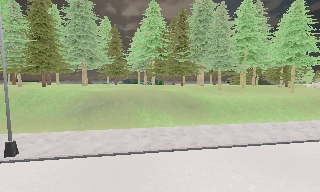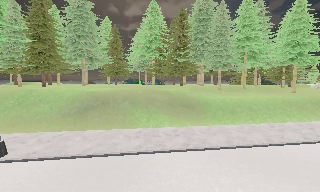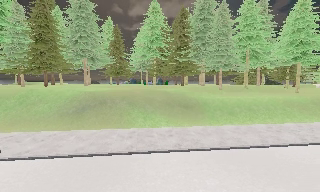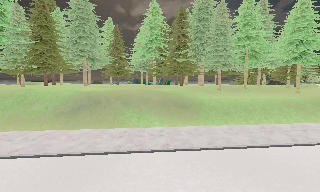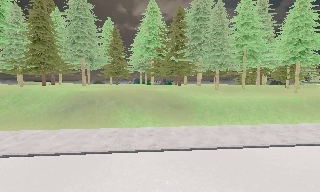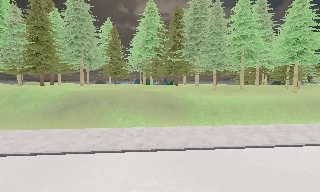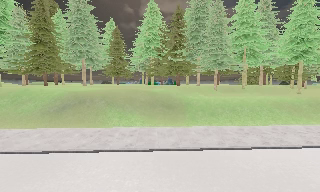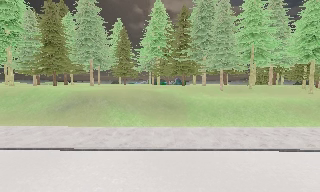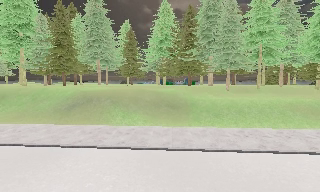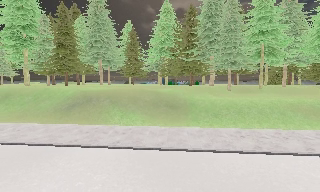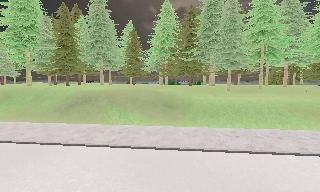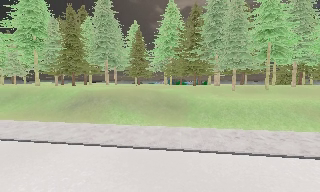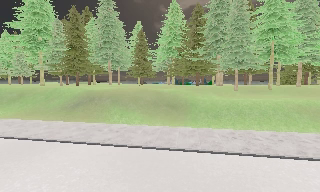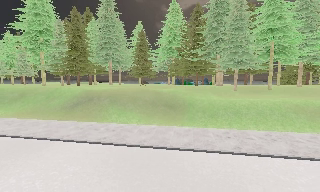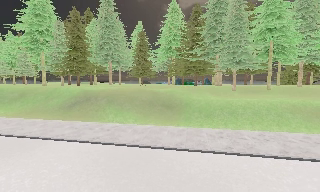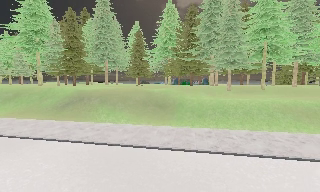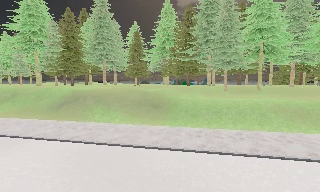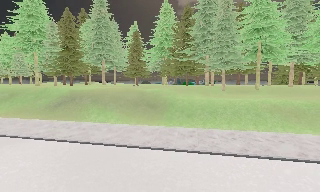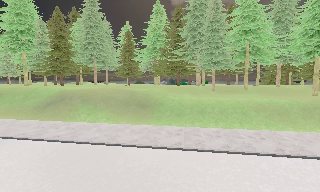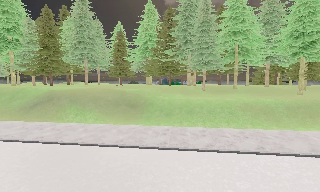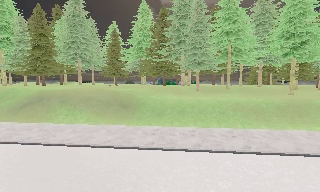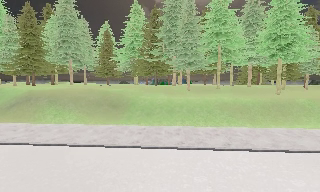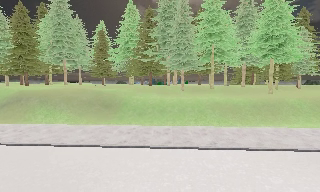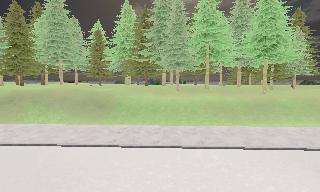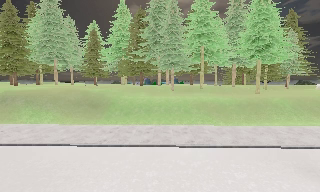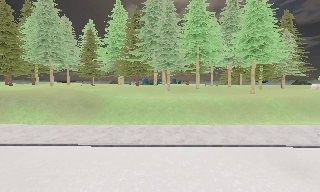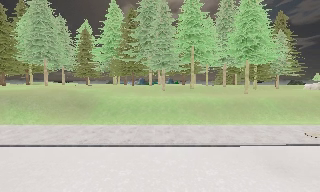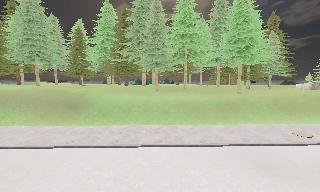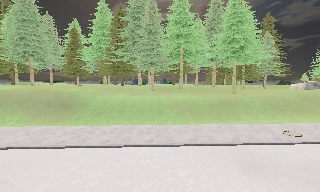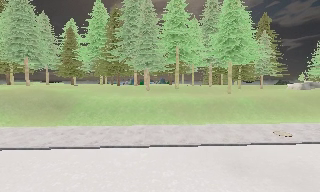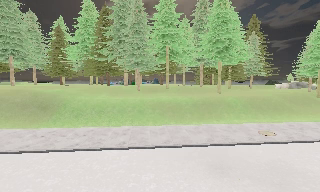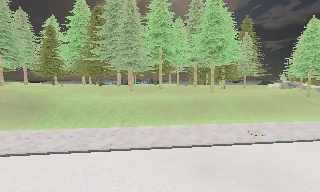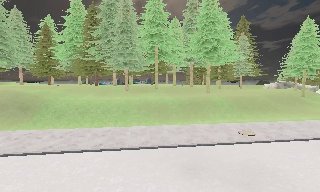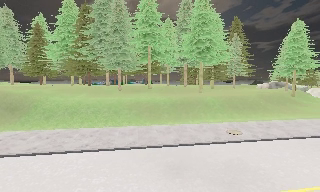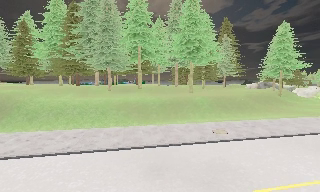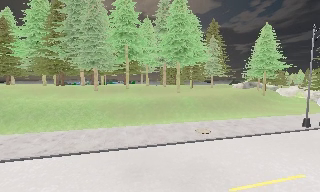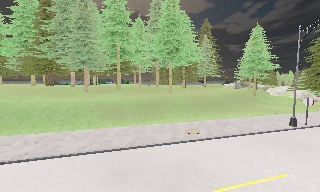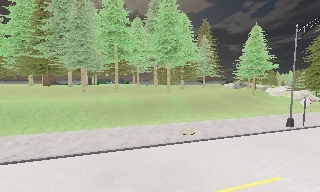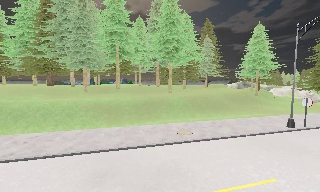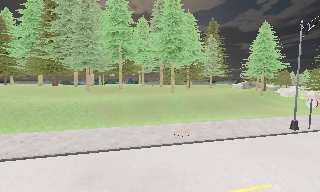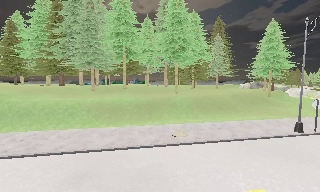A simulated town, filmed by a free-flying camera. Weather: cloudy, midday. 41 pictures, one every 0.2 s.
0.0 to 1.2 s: The camera travels to its right, about 4.5 m, so close, fixed things drift to the left.
1.2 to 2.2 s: The camera pans to its left, which is counterclockwise from overhead, by about 10 degrees. It travels to its right, about 3 m.
2.2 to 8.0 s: The camera pans to its right, which is clockwise from overhead, by about 20 degrees. It travels to its right, about 14 m, so close, fixed things drift to the left.
The film runs forward here.
